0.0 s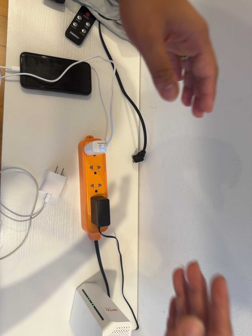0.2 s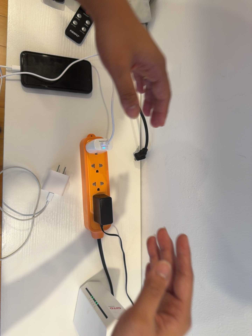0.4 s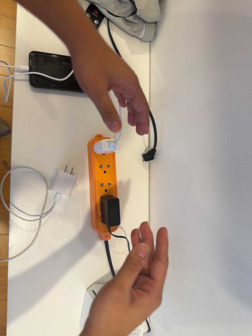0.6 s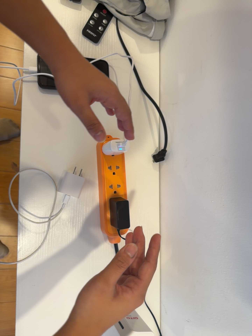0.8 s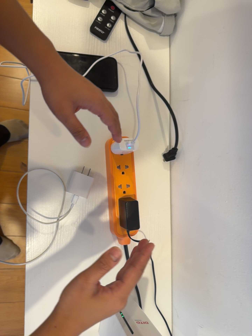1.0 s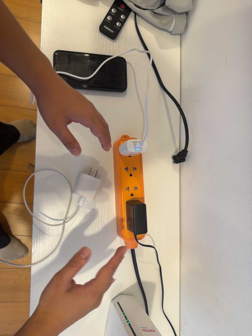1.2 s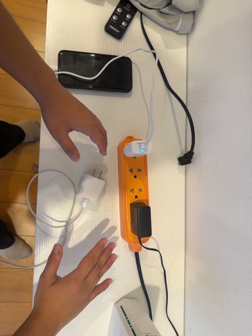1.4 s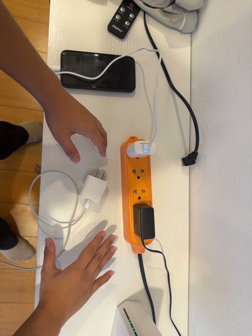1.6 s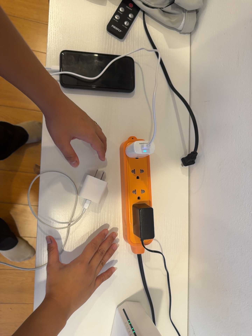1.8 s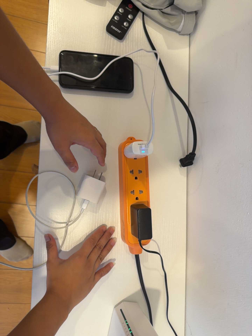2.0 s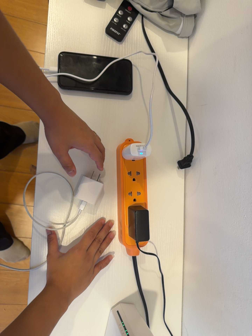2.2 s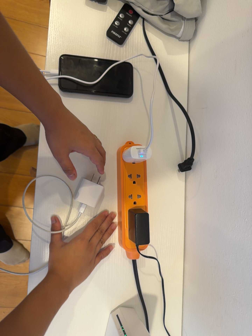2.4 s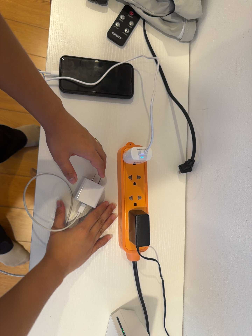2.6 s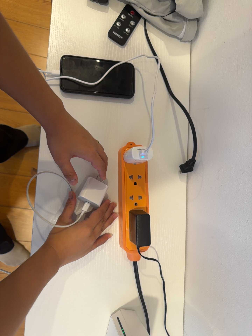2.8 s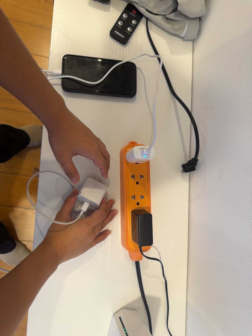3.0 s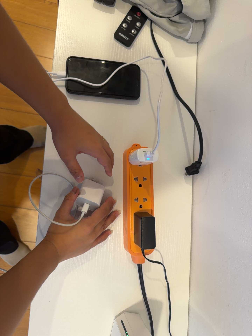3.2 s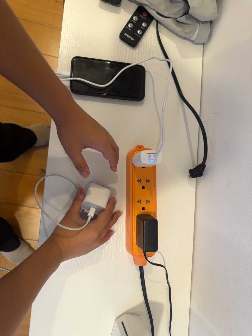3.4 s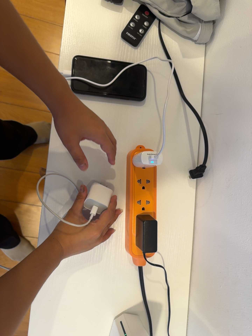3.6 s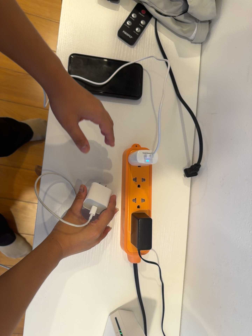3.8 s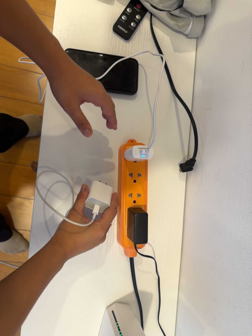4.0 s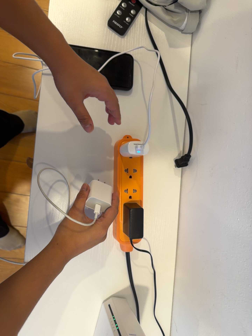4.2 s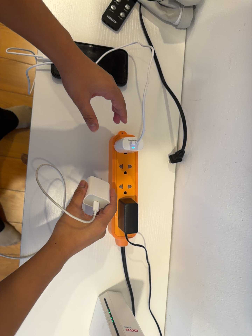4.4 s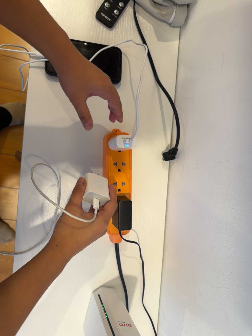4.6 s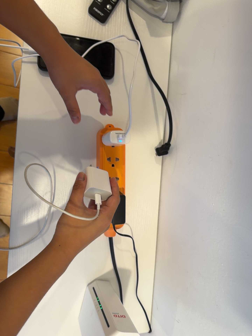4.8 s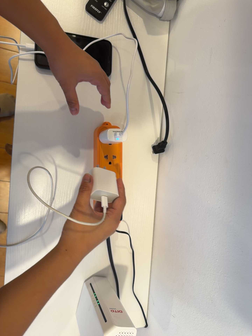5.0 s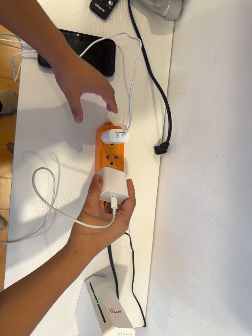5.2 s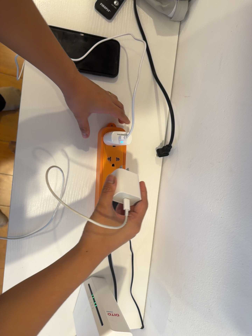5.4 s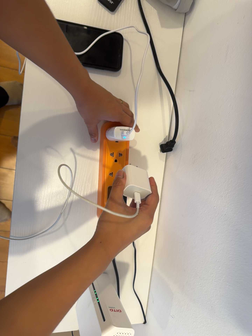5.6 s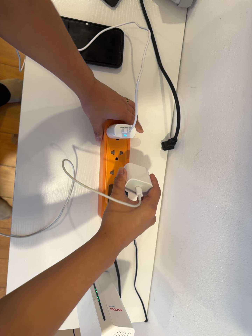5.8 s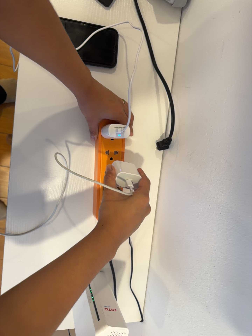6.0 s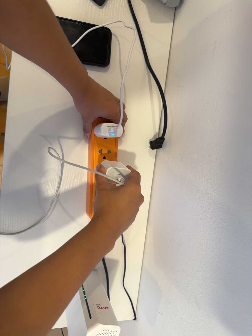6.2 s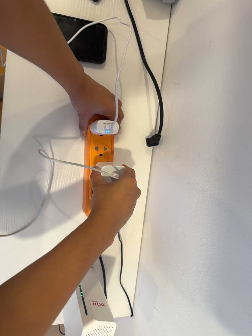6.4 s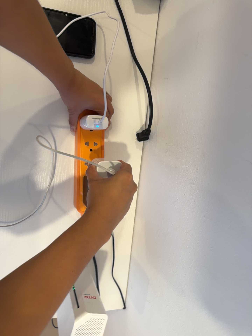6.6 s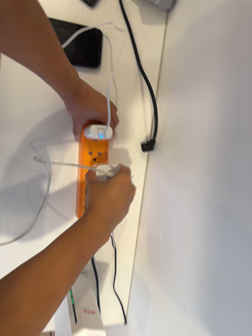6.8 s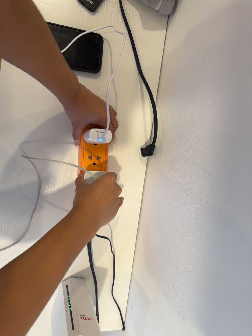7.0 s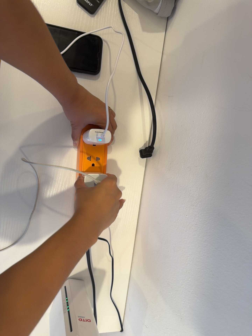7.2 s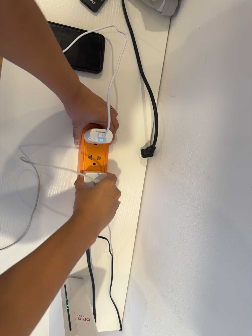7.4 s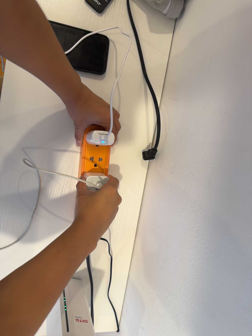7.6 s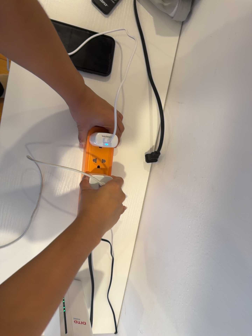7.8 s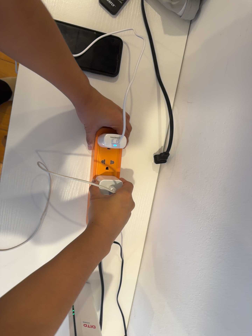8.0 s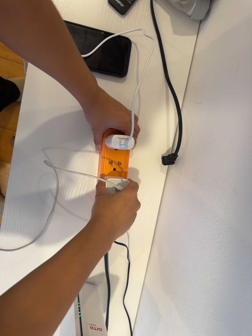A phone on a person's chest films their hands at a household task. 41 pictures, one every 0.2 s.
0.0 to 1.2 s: The camera swings to its left by about 10 degrees, and the scene slides to the right. It travels forward, about 5 cm, so what stands in front looms larger.
1.2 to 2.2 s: The camera keeps its place and its aim.
2.2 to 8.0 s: The camera travels toward the top of its view, about 7 cm. Its aim tips toward the bottom of its view by about 10 degrees. It rolls about its line of sight by about 10 degrees, and the scene rotates clockwise.
The film runs backward here.
